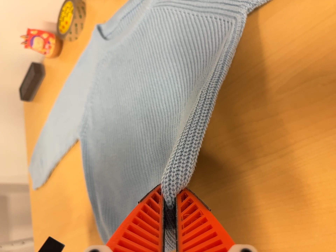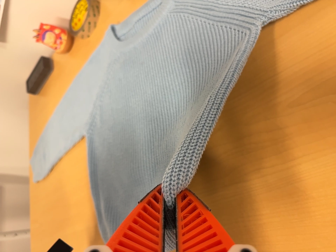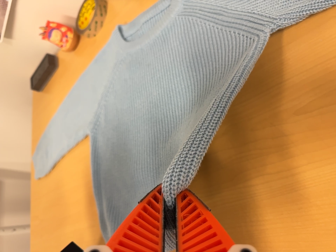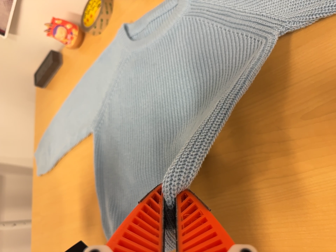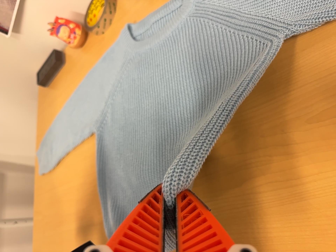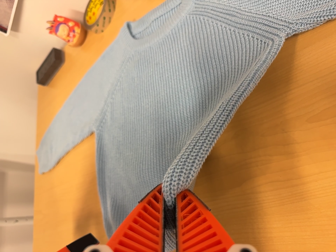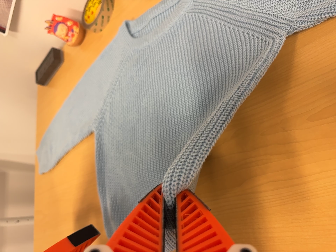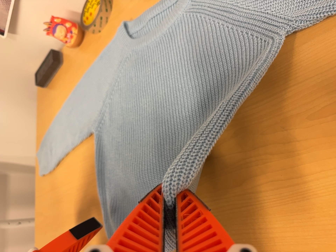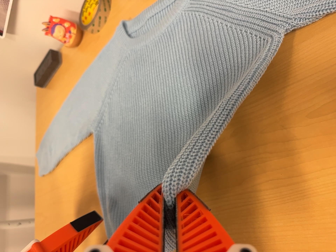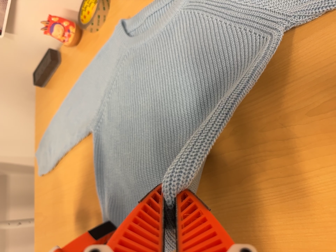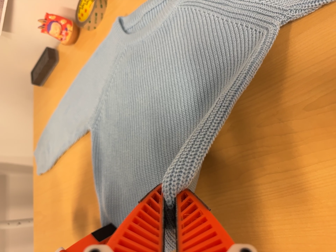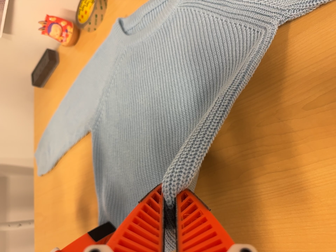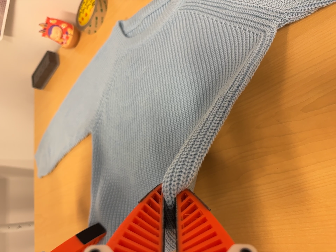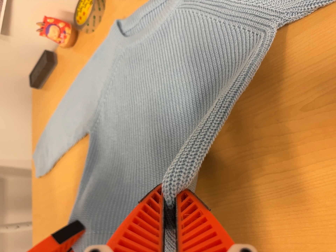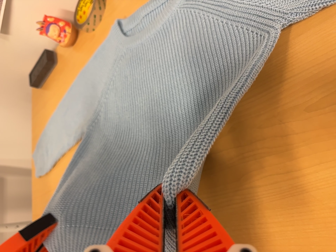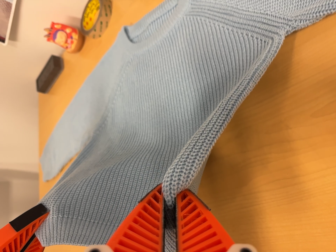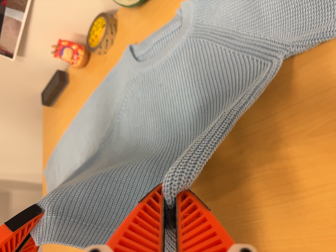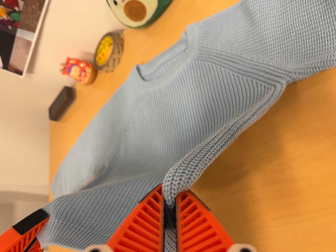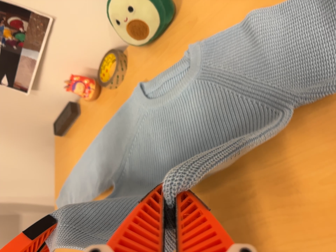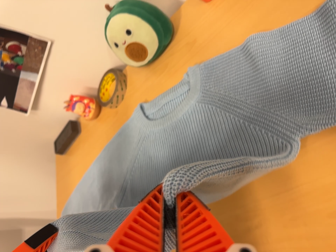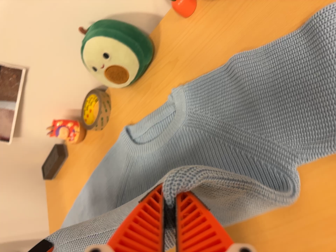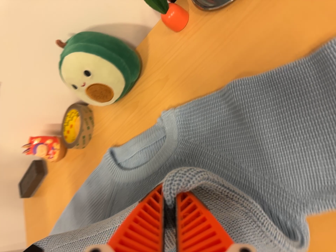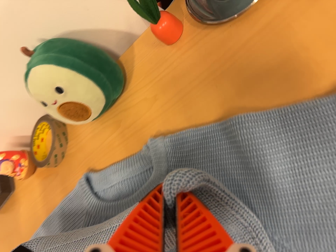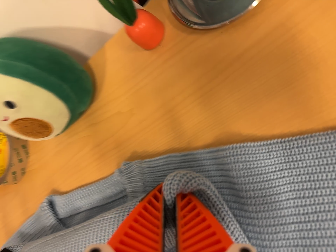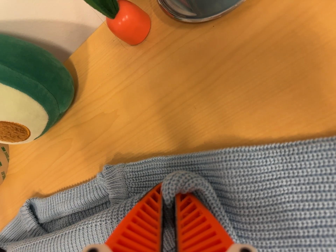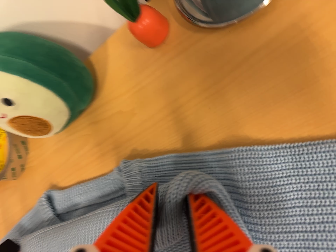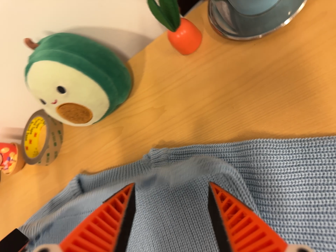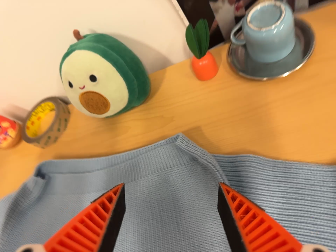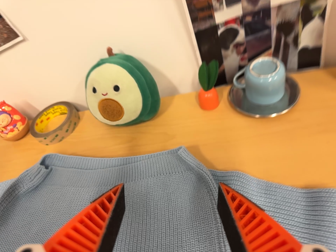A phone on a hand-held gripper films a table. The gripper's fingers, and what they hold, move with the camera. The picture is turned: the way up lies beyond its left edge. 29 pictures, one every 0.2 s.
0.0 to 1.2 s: The camera shifts only a little, or ends up much as it began.
1.2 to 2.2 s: The camera keeps its place and its aim.
2.2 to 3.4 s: The camera shifts only a little, or ends up much as it began.
3.4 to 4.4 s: The camera travels toward the top of its view and forward, about 24 cm, so close, fixed things drift downward.
4.4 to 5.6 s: The camera pans to its right by about 10 degrees. It travels to its left, backward and toward the bottom of its view, about 14 cm. Its aim tips toward the top of its view by about 20 degrees. It rolls about its line of sight by about 30 degrees, and the scene rotates clockwise.
The film runs forward here.
